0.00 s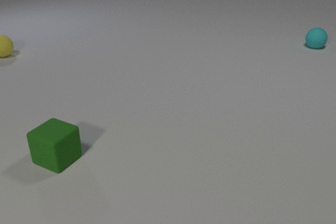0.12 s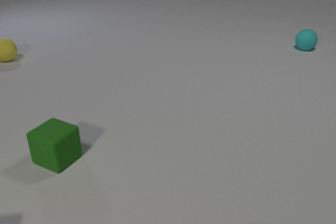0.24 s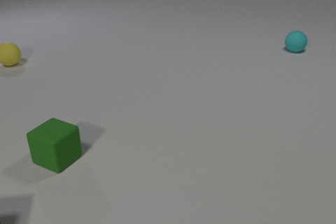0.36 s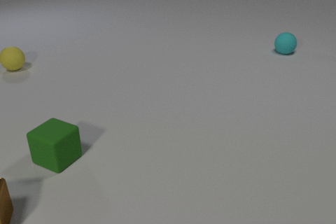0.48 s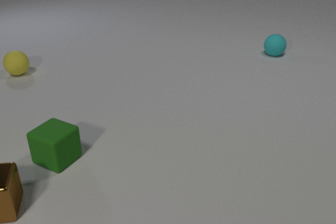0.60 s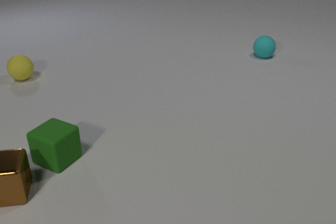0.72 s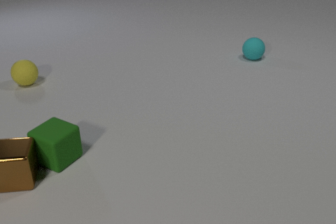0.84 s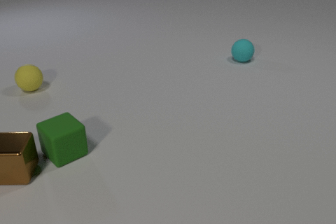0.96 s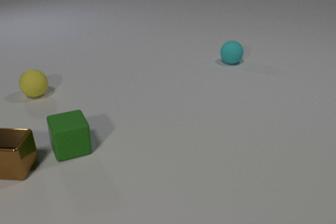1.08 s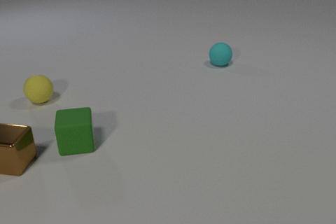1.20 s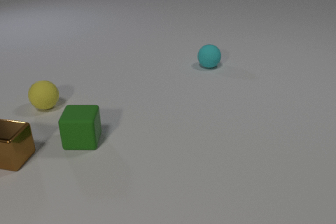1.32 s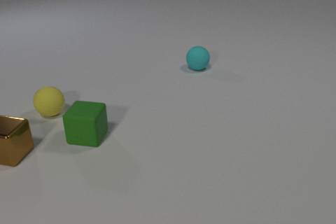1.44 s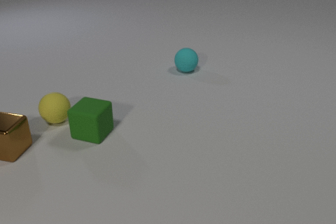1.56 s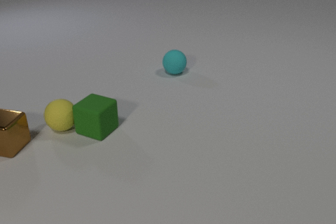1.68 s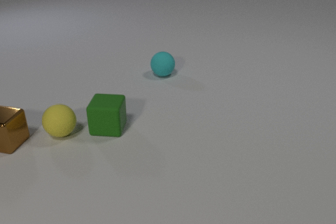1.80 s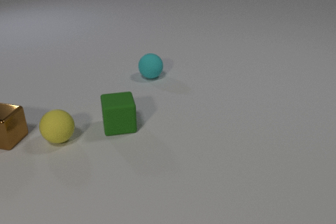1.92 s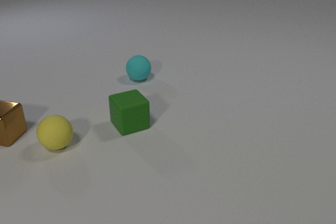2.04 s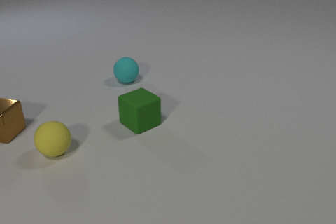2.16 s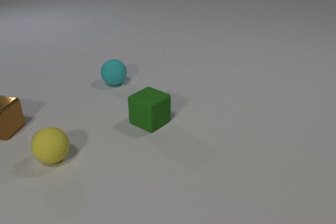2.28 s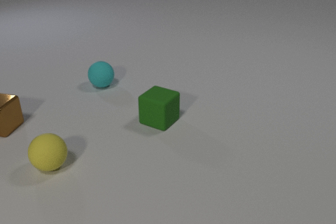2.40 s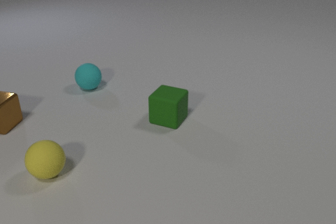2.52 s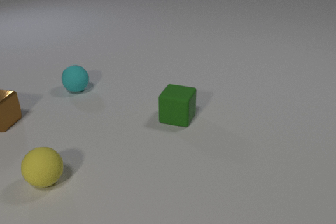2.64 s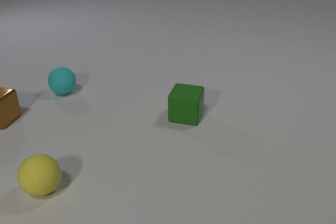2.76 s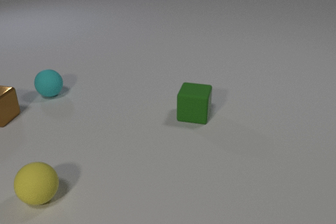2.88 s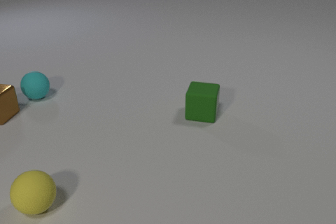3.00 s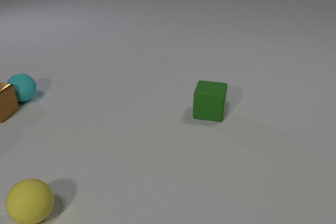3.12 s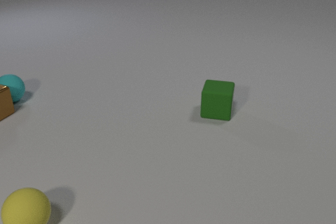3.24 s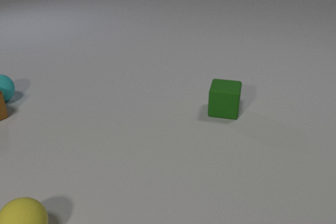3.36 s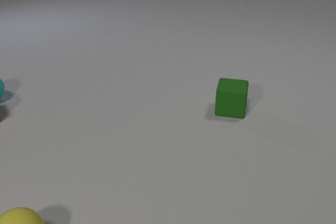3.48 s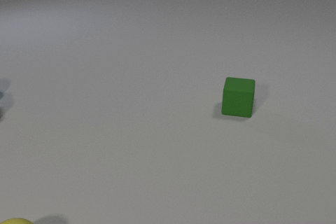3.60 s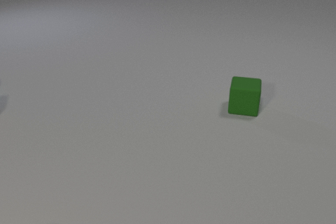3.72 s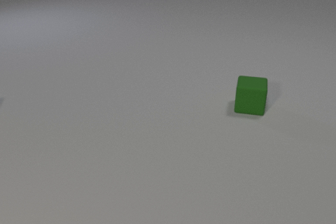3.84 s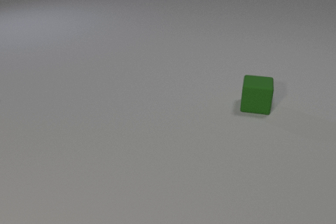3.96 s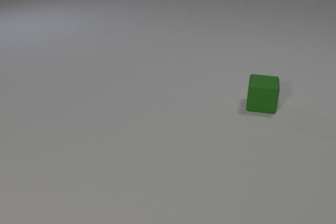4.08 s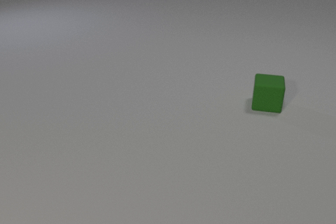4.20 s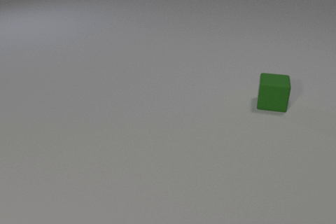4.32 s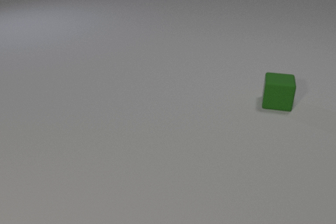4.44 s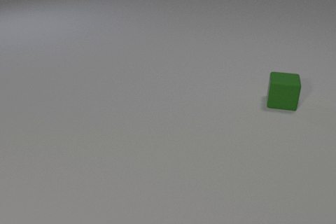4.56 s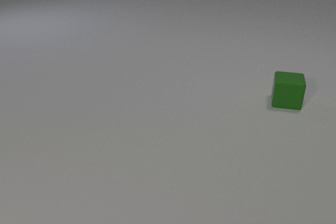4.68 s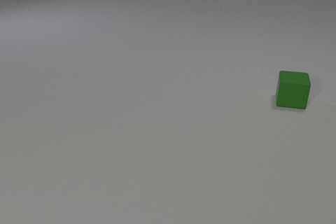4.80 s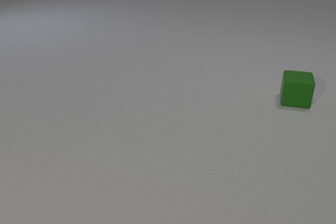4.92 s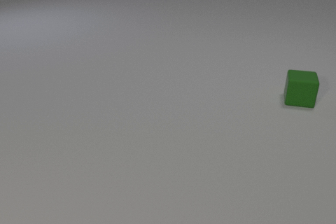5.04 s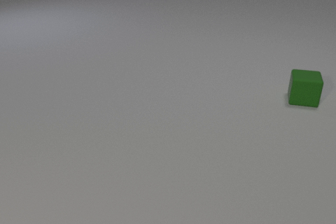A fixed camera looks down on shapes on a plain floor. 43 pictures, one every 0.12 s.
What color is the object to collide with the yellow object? green.
How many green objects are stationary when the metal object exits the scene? 0.
What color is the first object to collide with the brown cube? green.
0.00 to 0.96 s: The brown metal cube comes in at the left edge, slides away from the camera and to the right. The yellow rubber sphere rolls toward the camera. The cyan rubber sphere rolls to the left and toward the camera. The green rubber cube slides to the right and away from the camera, spins clockwise seen from above by about 30 degrees, its near face sliding to the left. The brown metal cube and the green rubber cube collide.
0.96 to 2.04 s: The brown metal cube slides away from the camera. The yellow rubber sphere rolls toward the camera. The cyan rubber sphere rolls to the left and toward the camera. The green rubber cube slides to the right and away from the camera. The yellow rubber sphere and the green rubber cube collide.
2.04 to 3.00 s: The brown metal cube slides away from the camera. The yellow rubber sphere rolls toward the camera. The cyan rubber sphere rolls to the left. The green rubber cube slides to the right, spins so that its near face slides to the right, counterclockwise seen from above.
3.00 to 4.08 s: The brown metal cube slides to the left and toward the camera, spins so that its near face slides to the left, clockwise seen from above, leaves at the left edge. The yellow rubber sphere rolls toward the camera, leaves at the bottom edge. The cyan rubber sphere rolls to the left, leaves at the left edge. The green rubber cube slides to the right and away from the camera. The brown metal cube and the cyan rubber sphere collide.
4.08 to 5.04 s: The green rubber cube slides to the right and away from the camera.
